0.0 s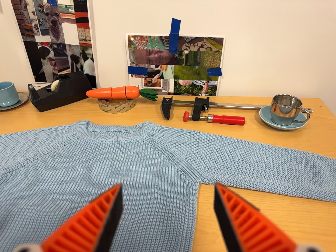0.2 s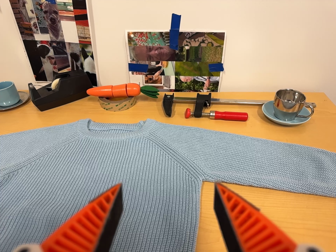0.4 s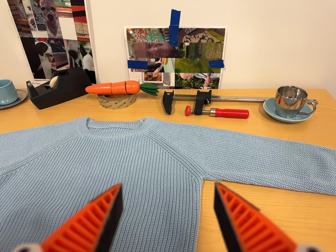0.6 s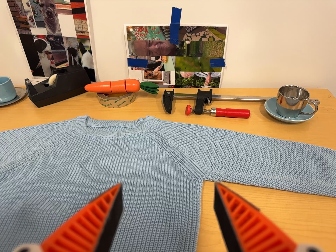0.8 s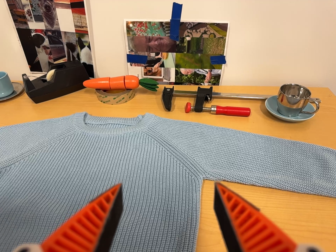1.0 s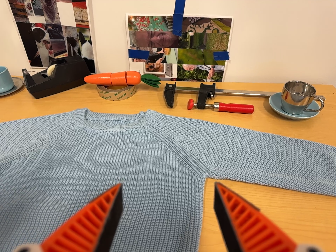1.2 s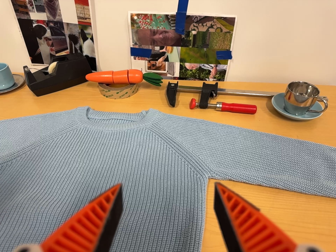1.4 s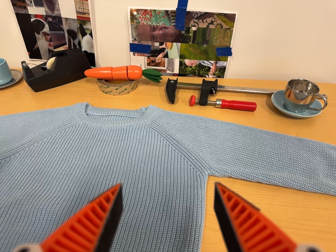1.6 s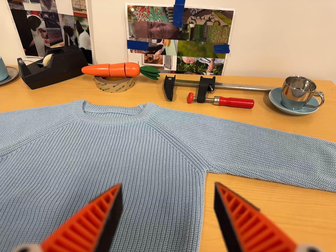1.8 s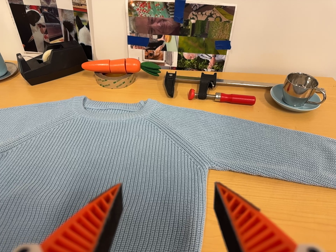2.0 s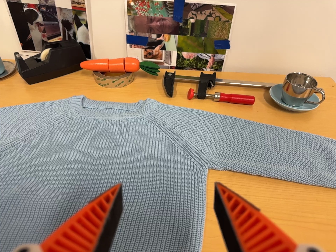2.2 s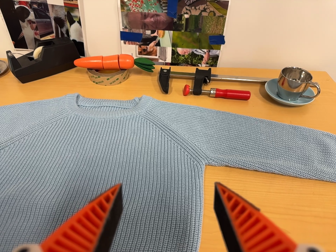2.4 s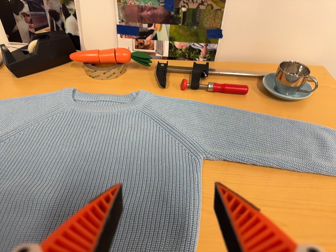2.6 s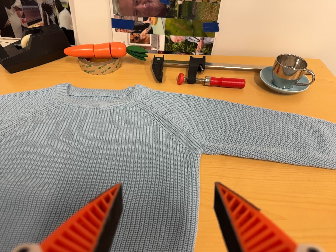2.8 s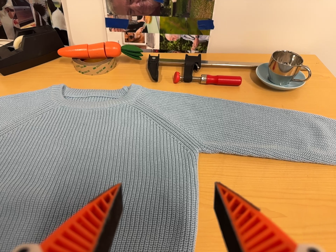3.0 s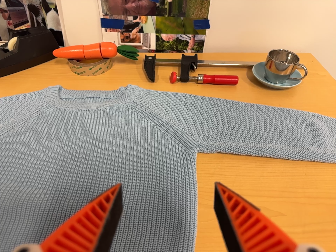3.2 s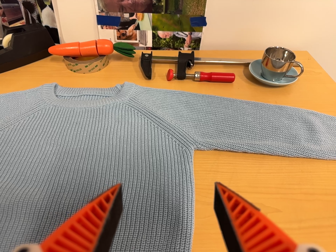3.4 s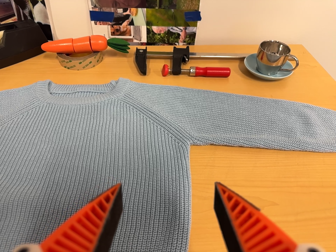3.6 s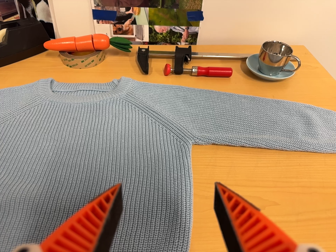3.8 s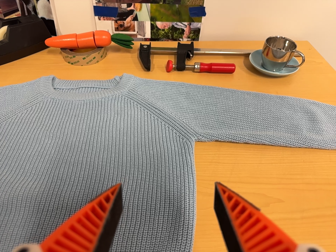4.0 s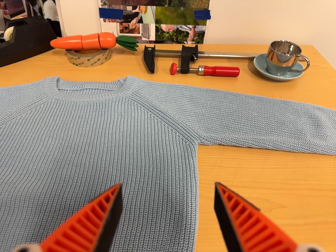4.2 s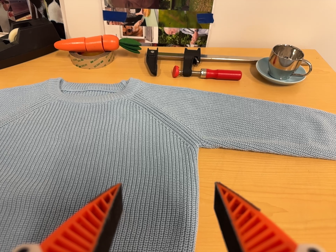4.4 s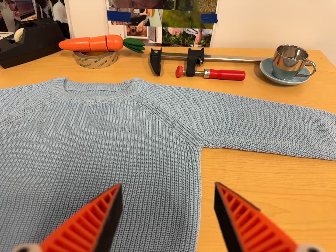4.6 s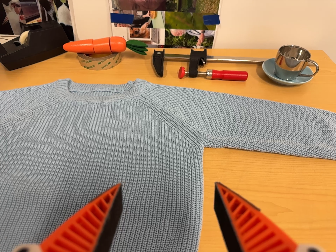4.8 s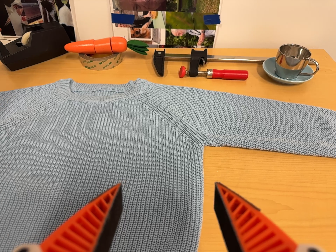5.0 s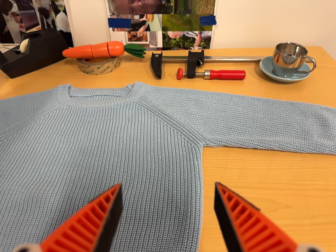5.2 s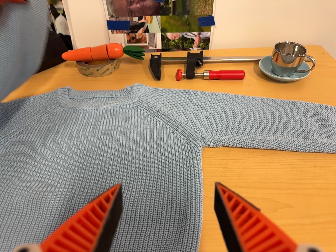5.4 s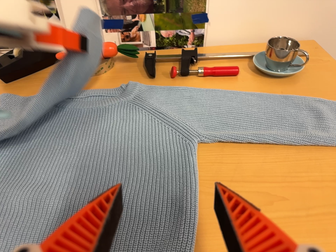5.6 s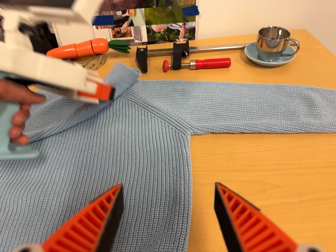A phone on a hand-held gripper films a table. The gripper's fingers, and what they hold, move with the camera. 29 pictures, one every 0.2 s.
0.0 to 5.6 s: The camera travels forward, about 6 cm, so what stands in front looms larger. Its aim tips toward the bottom of its view by about 10 degrees, and the scene shifts upward. It rolls about its line of sight by about 10 degrees, and the scene rotates counterclockwise.
The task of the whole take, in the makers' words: left arm across.
The film runs forward here.
